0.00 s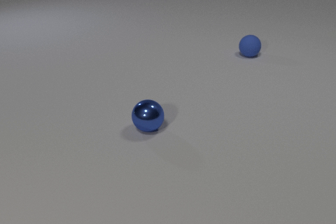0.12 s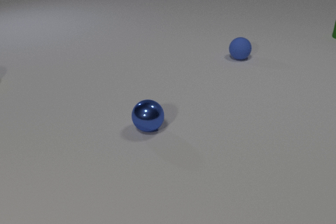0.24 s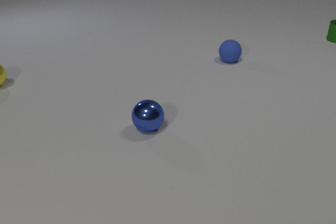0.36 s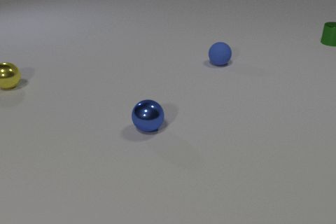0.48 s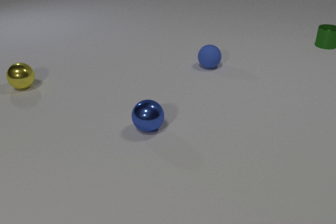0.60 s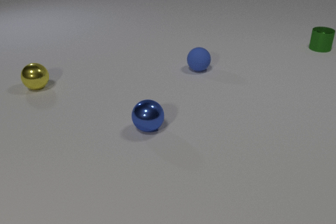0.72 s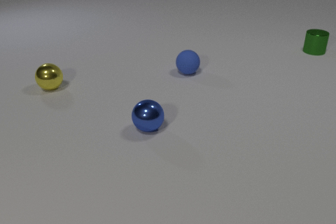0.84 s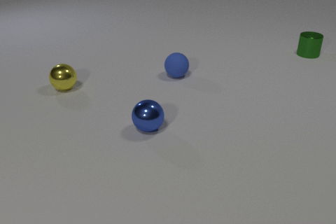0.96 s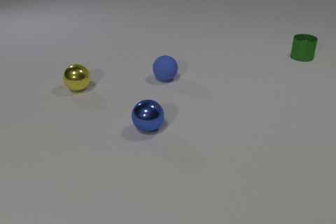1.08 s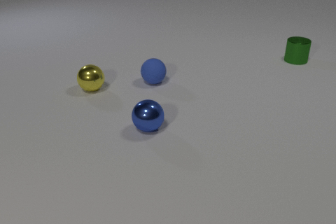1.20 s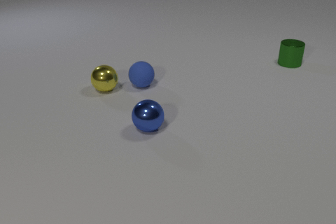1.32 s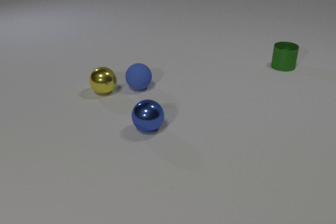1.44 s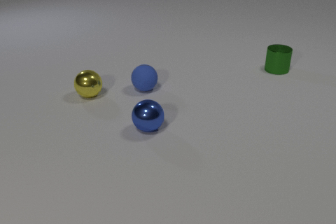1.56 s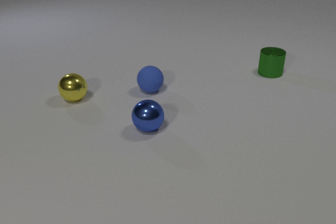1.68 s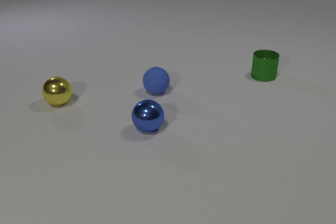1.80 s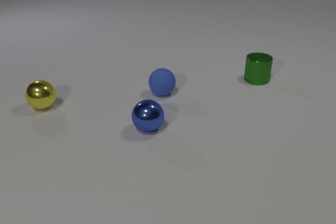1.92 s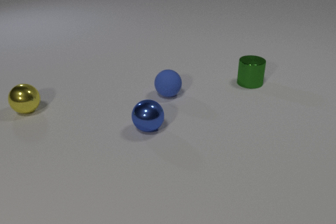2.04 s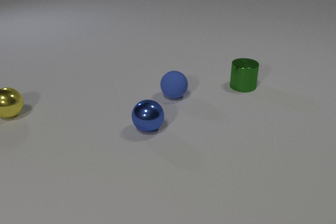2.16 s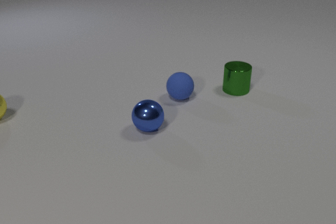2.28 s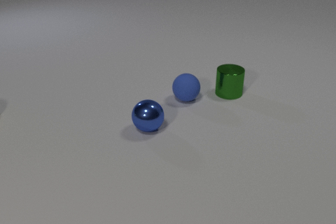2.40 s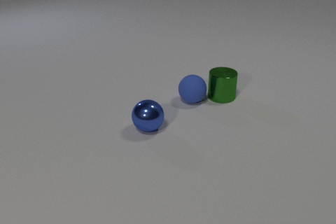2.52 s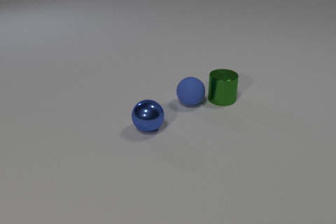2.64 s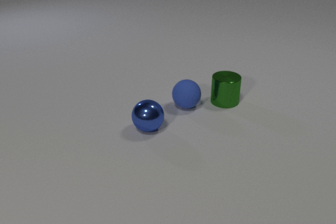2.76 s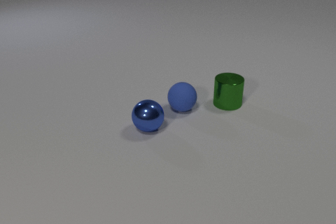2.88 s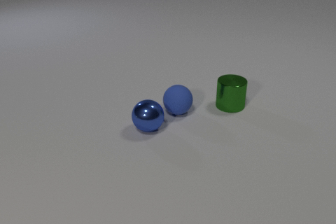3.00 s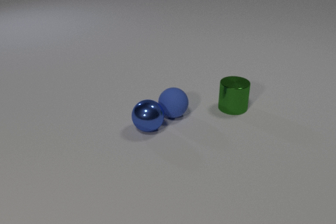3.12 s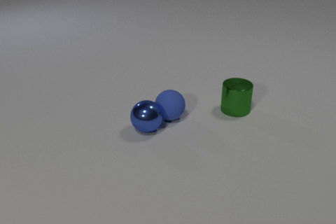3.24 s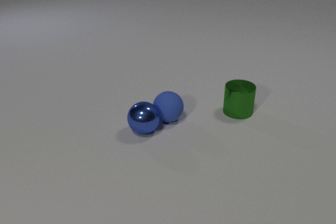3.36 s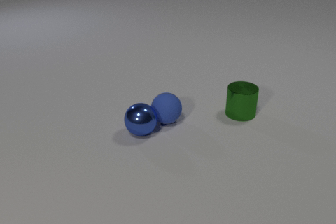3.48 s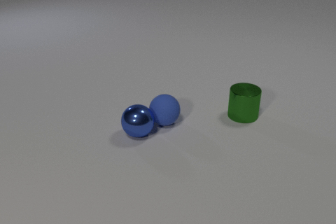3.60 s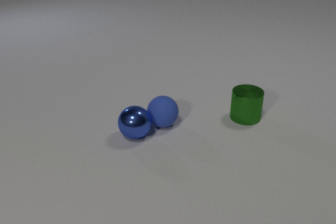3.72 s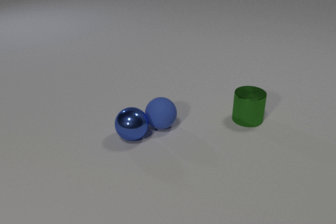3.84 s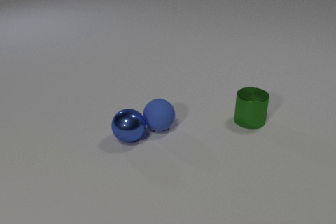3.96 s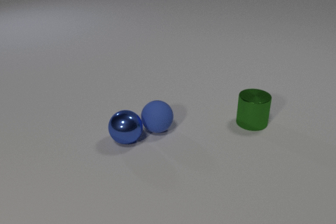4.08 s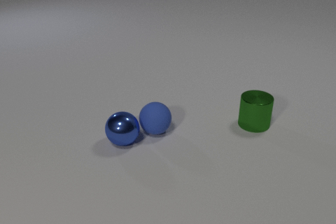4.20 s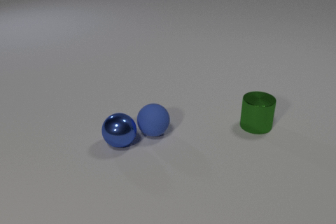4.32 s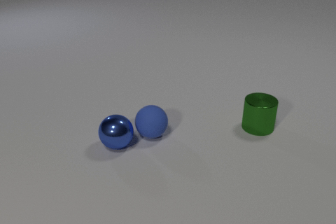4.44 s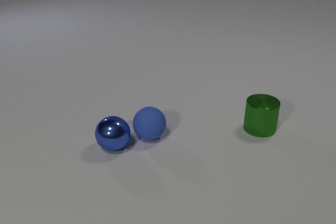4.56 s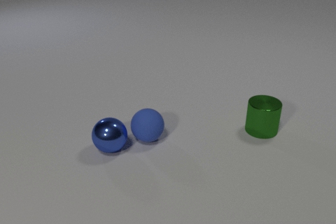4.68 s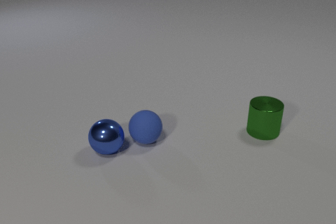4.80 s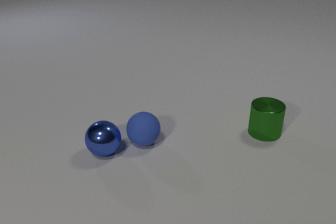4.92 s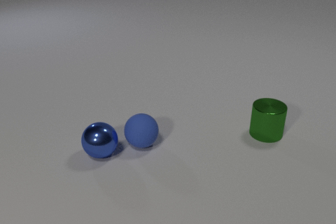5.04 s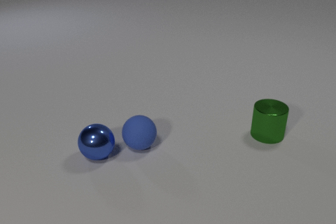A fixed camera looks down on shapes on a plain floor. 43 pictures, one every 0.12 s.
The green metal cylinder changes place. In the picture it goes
toward the camera.
The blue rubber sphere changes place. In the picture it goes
toward the camera.
0.00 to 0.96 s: The yellow metal sphere comes in at the left edge, rolls to the right and toward the camera. The blue rubber sphere rolls to the left and toward the camera. The green metal cylinder comes in at the right edge, slides toward the camera and to the left.
0.96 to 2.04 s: The yellow metal sphere rolls to the left and toward the camera. The blue rubber sphere rolls toward the camera. The green metal cylinder slides toward the camera and to the left. The yellow metal sphere and the blue rubber sphere collide.
2.04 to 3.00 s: The yellow metal sphere rolls to the left, leaves at the left edge. The blue rubber sphere rolls toward the camera. The green metal cylinder slides toward the camera. The blue rubber sphere and the green metal cylinder collide.
3.00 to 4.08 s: The blue rubber sphere rolls toward the camera and to the left. The green metal cylinder slides toward the camera and to the right. The blue metal sphere rolls to the left and toward the camera. The blue rubber sphere and the blue metal sphere collide.
4.08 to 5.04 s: The blue rubber sphere rolls toward the camera and to the left. The green metal cylinder slides toward the camera and to the right. The blue metal sphere rolls to the left and toward the camera.
What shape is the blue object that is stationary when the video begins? sphere.
What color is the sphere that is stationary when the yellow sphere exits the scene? blue.
What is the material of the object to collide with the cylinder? rubber.
